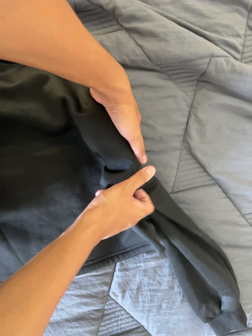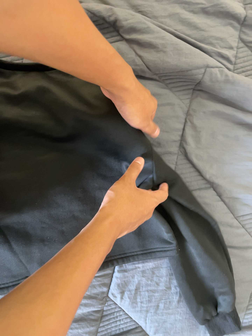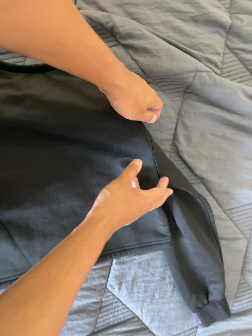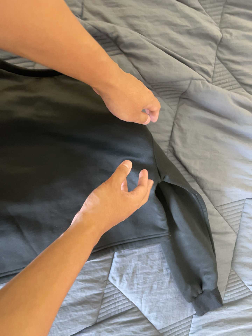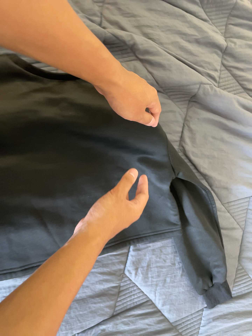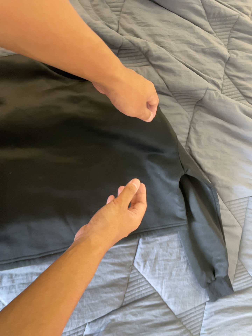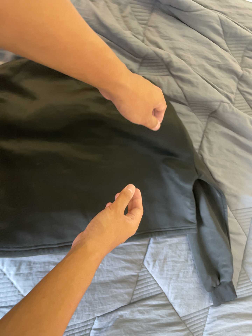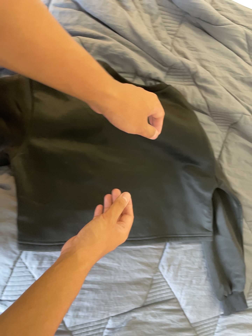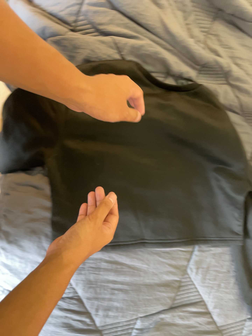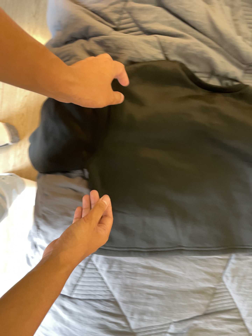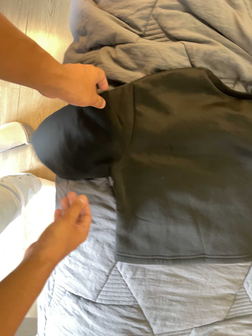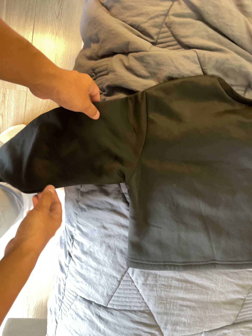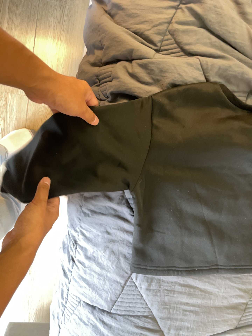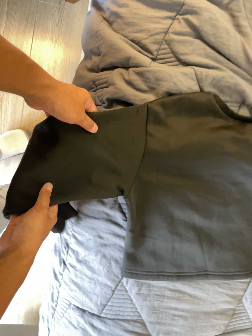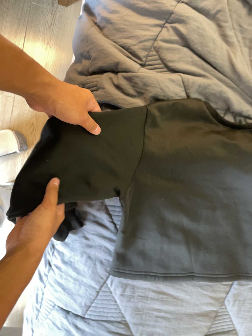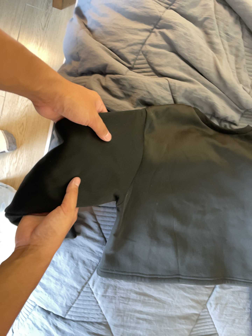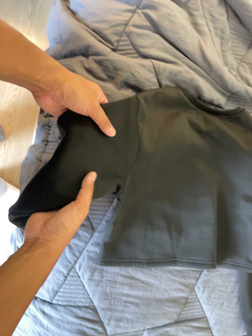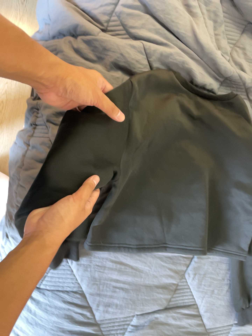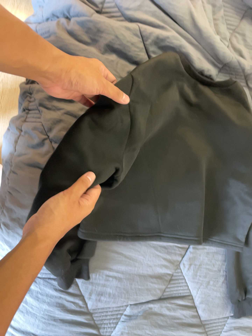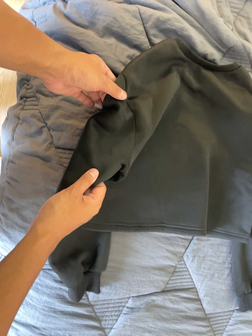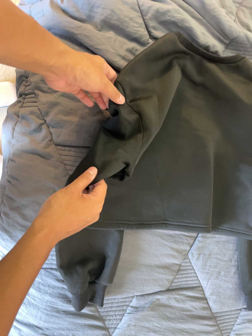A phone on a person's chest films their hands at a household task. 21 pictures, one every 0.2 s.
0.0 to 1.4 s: The camera pans to its right by about 15 degrees. It travels to its left, backward and toward the bottom of its view, about 36 cm. Its aim tips toward the top of its view by about 10 degrees. It rolls about its line of sight by about 10 degrees, and the scene rotates clockwise.
1.4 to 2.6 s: The camera travels to its left and toward the top of its view, about 20 cm, so close, fixed things drift to the right.
2.6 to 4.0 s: The camera travels toward the bottom of its view and to its right, about 16 cm, so close, fixed things drift upward.
The film runs backward here.
